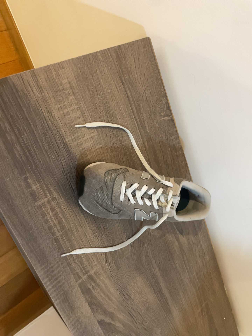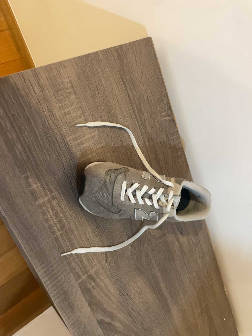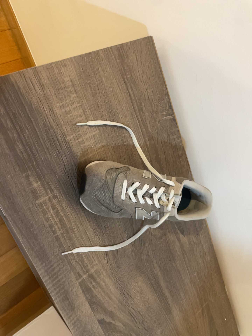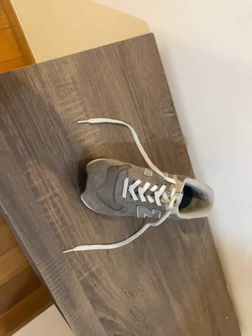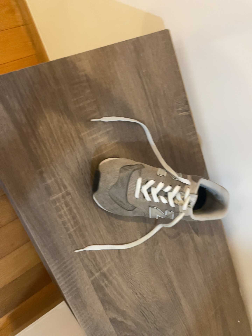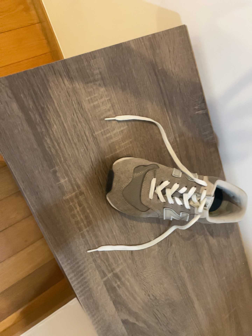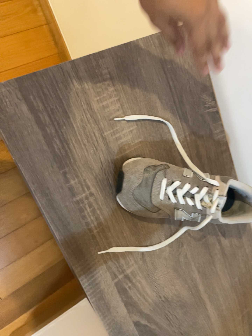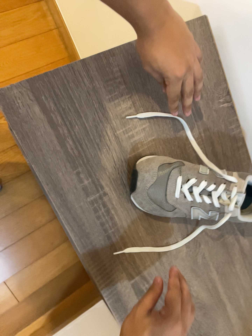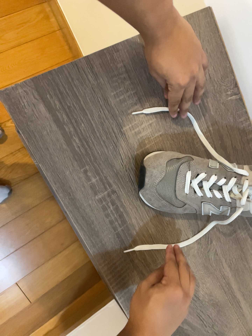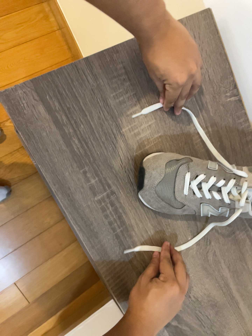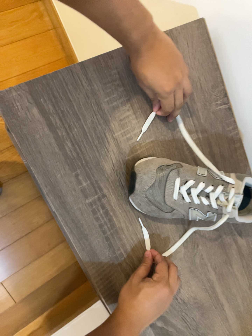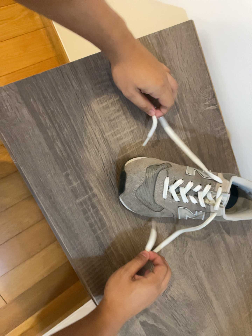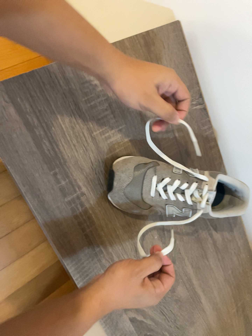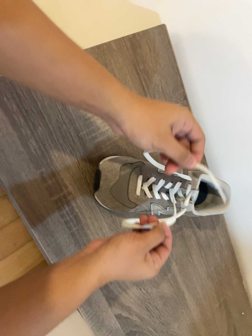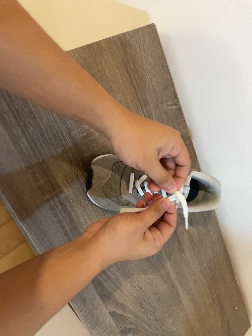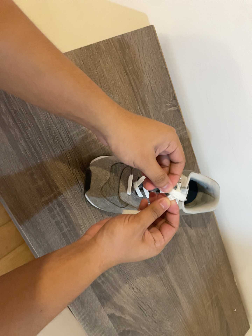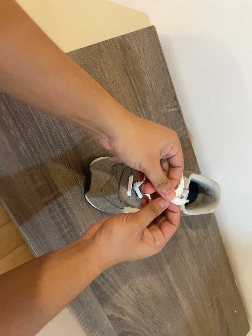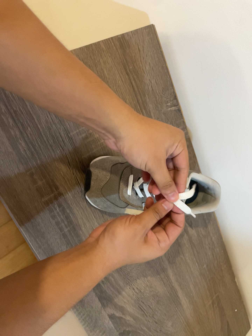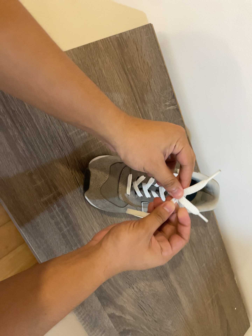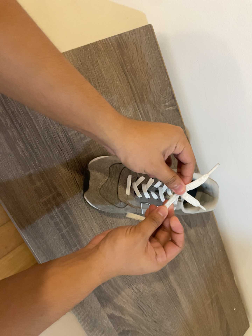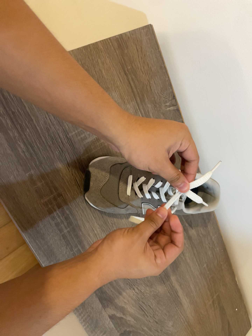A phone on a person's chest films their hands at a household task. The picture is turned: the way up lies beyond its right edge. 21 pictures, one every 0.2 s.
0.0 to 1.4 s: The camera pans to its left by about 10 degrees.
1.4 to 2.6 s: The camera shifts only a little, or ends up much as it began.
2.6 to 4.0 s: The camera keeps its place and its aim.
The film runs forward here.
